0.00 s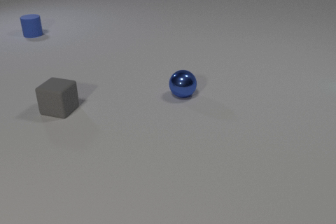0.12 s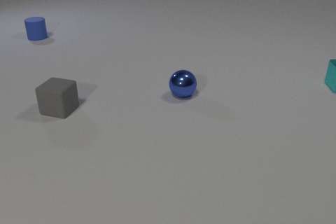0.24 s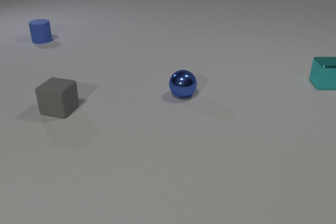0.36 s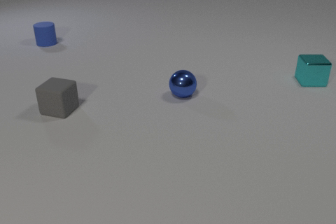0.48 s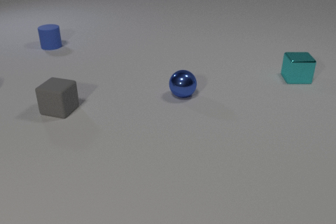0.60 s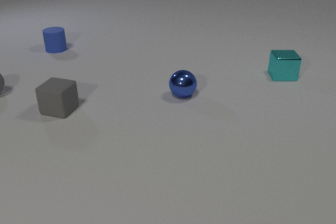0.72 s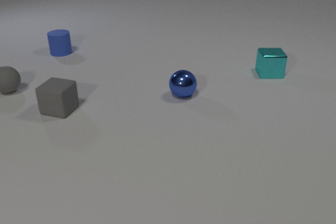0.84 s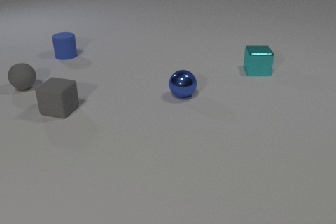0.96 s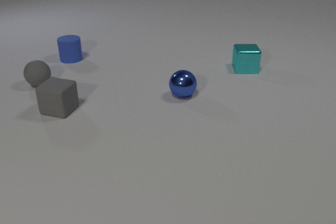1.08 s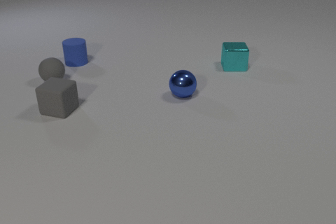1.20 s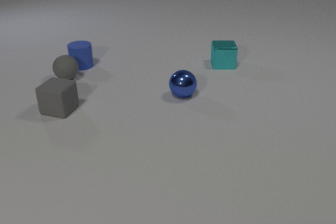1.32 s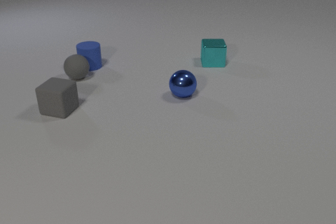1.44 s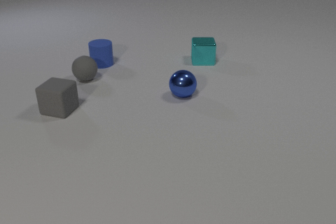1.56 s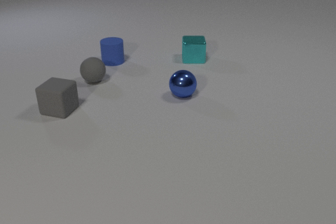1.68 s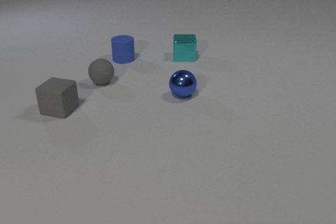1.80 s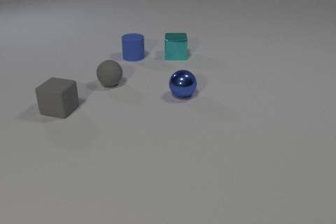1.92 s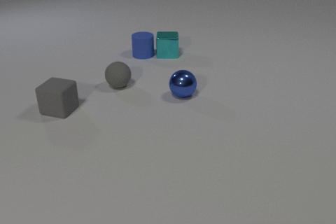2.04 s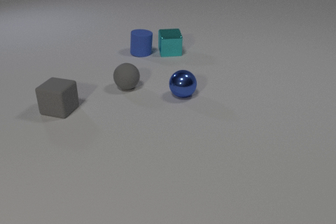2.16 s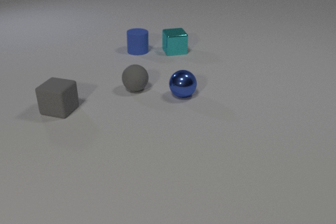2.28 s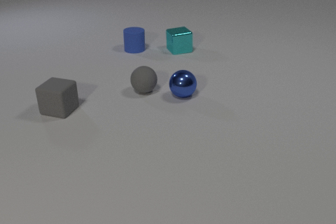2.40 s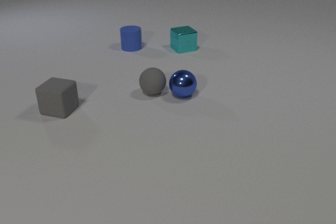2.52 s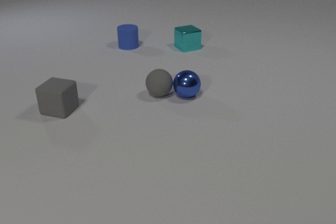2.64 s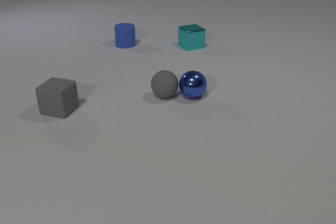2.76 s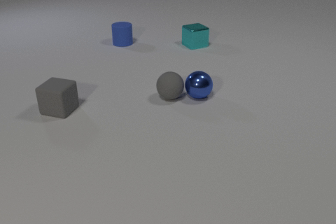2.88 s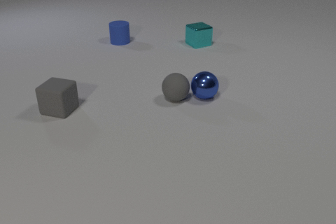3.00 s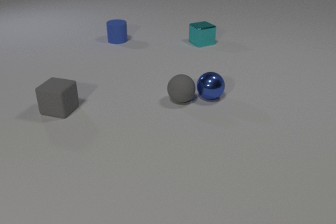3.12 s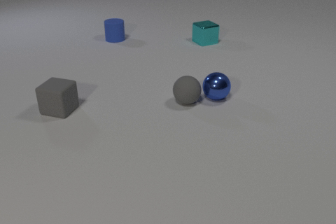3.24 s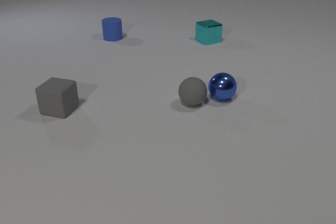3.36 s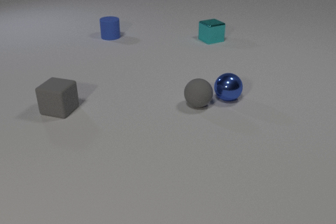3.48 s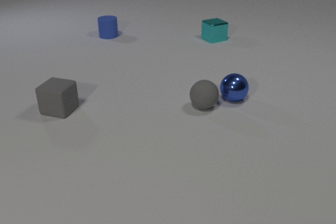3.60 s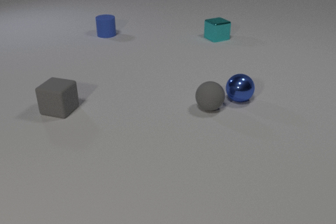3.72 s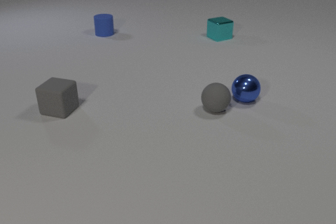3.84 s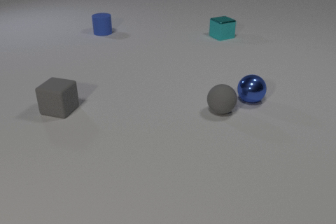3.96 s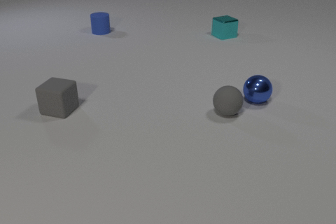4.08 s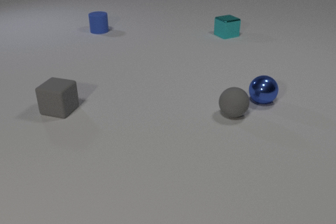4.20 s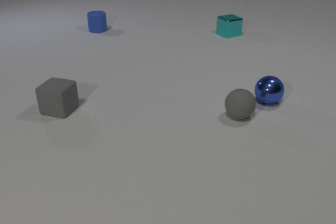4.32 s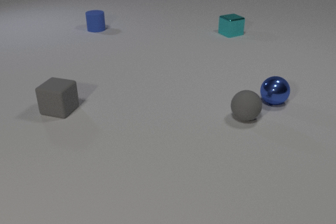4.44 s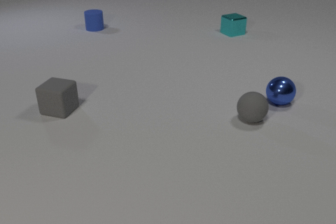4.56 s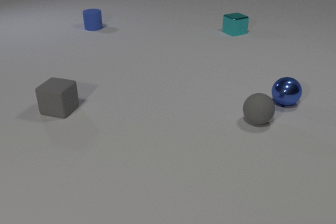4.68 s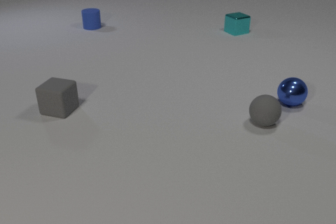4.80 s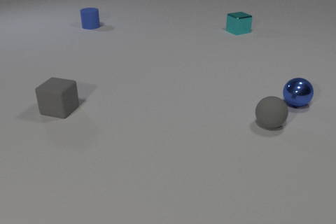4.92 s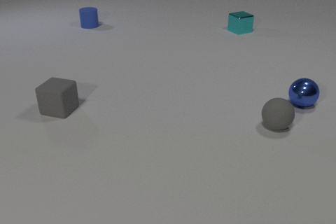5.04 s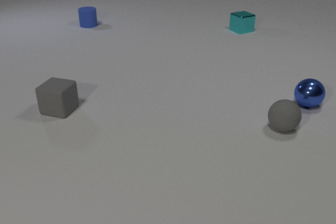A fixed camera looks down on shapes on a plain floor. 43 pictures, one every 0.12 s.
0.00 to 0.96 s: The gray rubber sphere comes in at the left edge, rolls to the right. The blue rubber cylinder slides toward the camera and to the right. The cyan metal cube comes in at the right edge, slides to the left.
0.96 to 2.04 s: The gray rubber sphere rolls to the right. The blue rubber cylinder slides to the right. The cyan metal cube slides to the left and away from the camera. The gray rubber sphere and the blue rubber cylinder collide. The blue rubber cylinder and the cyan metal cube collide.
2.04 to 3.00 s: The gray rubber sphere rolls to the right and toward the camera. The blue rubber cylinder slides away from the camera and to the left. The blue metal sphere rolls to the right. The cyan metal cube slides to the right and away from the camera, spins so that its near face slides to the right, counterclockwise seen from above. The gray rubber sphere and the blue metal sphere collide.
3.00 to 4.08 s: The gray rubber sphere rolls to the right and toward the camera. The blue rubber cylinder slides away from the camera and to the left. The blue metal sphere rolls to the right. The cyan metal cube slides away from the camera and to the right.
4.08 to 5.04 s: The gray rubber sphere rolls to the right. The blue rubber cylinder slides away from the camera and to the left. The blue metal sphere rolls to the right. The cyan metal cube slides away from the camera and to the right.
What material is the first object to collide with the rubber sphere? rubber.
How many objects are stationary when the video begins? 2.
Are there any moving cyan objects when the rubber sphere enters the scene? yes.
